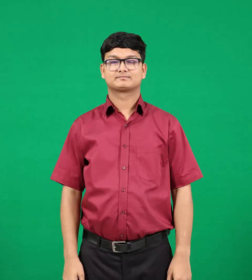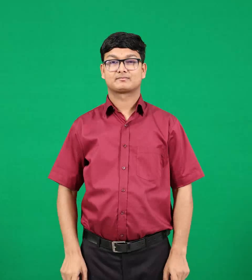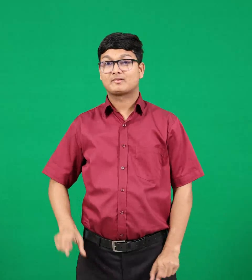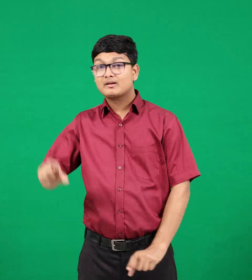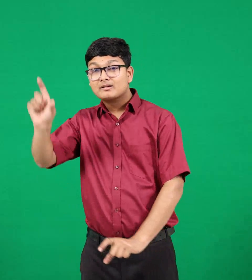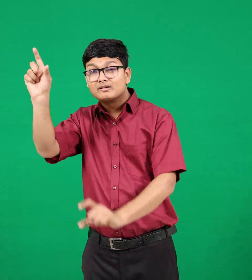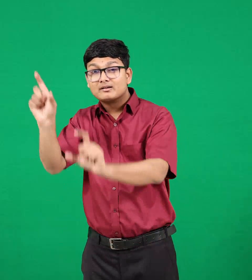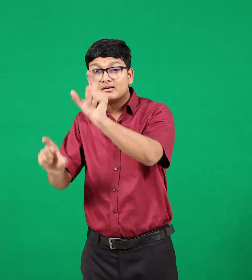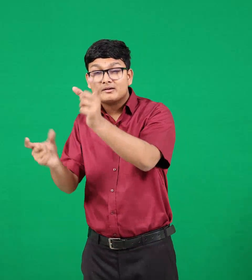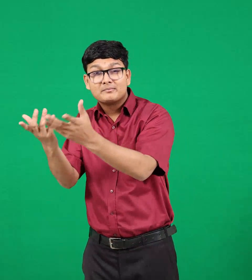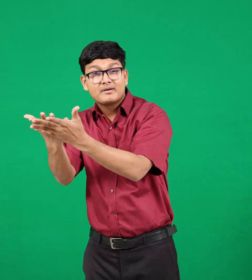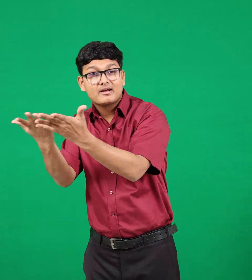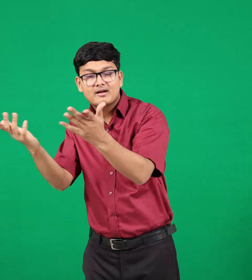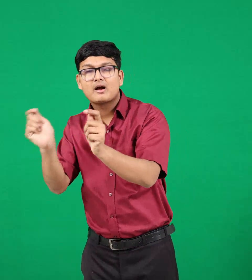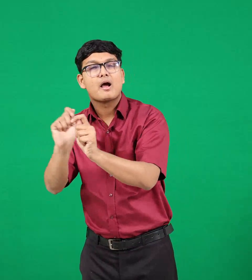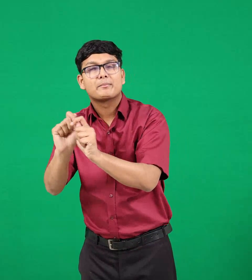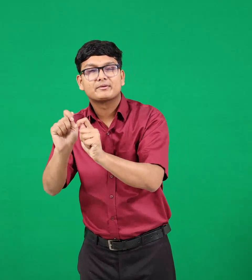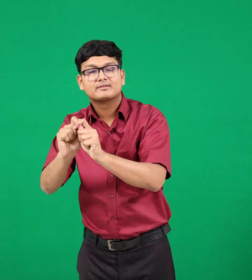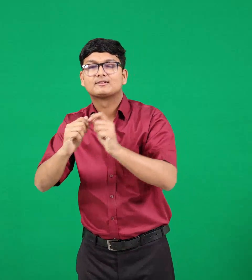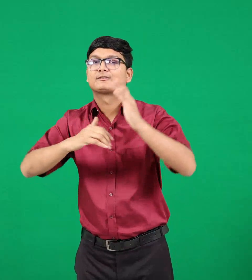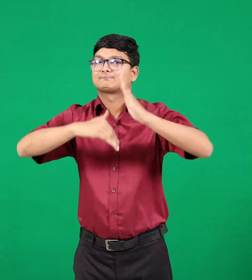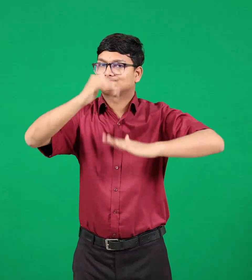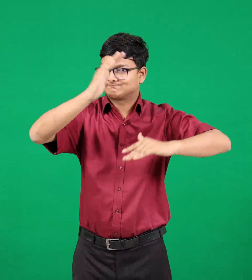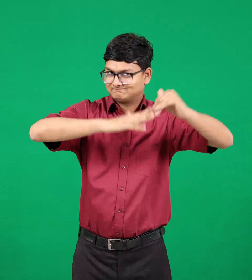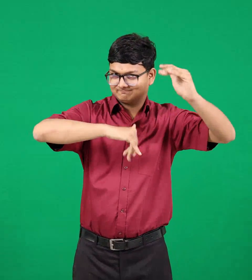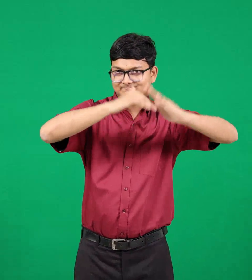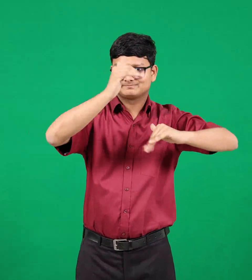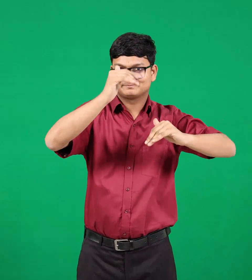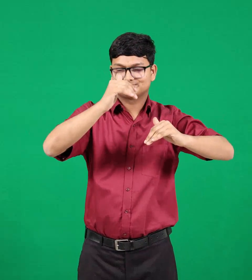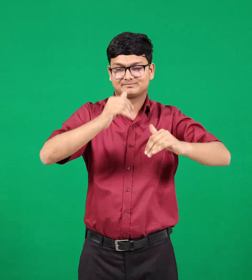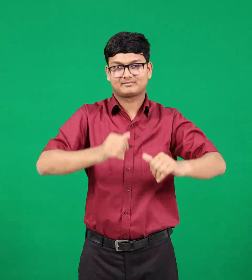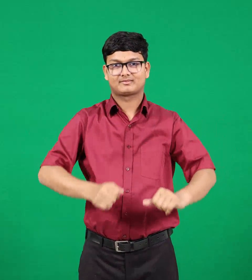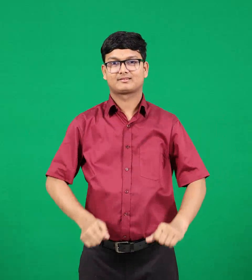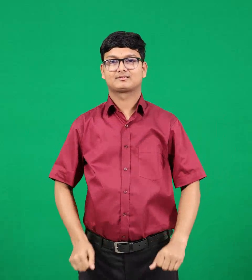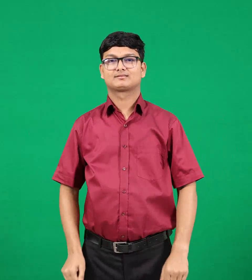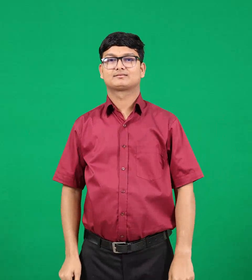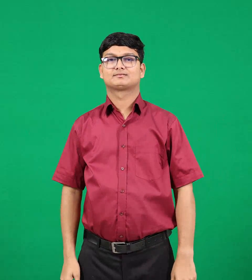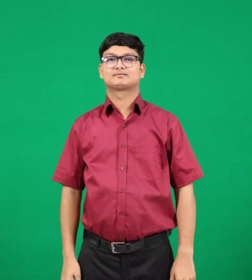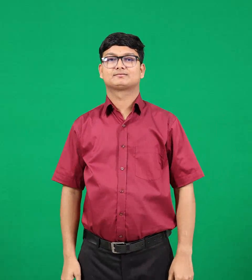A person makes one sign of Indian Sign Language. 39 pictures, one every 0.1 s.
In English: builders
